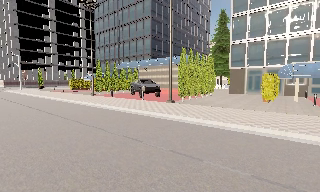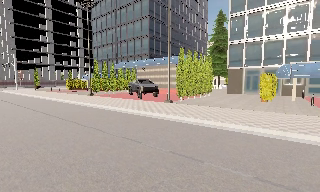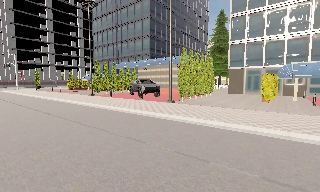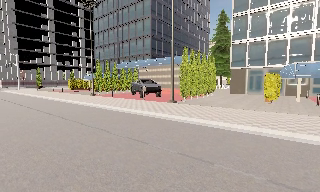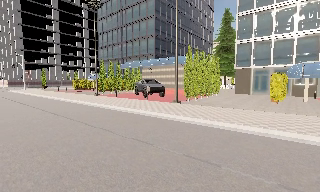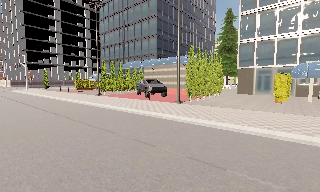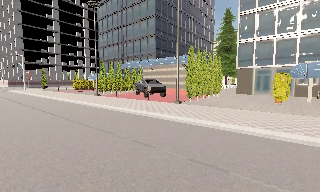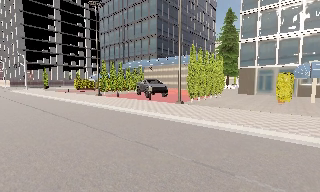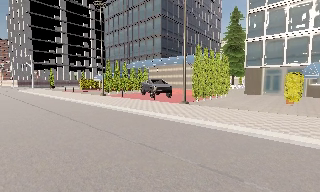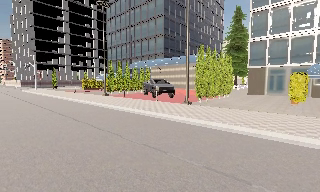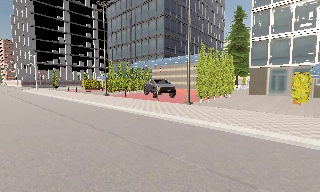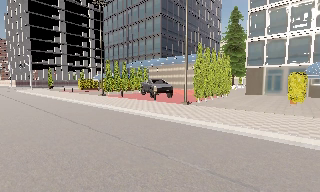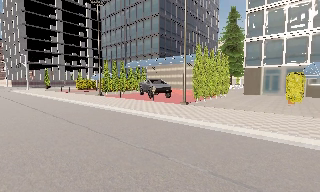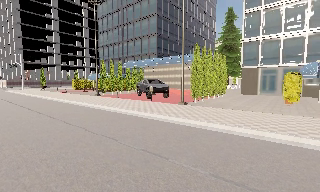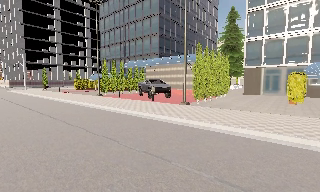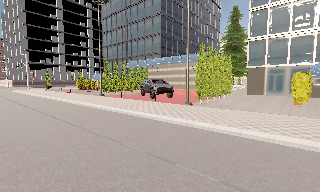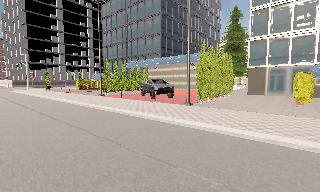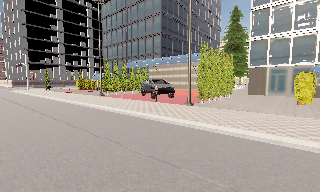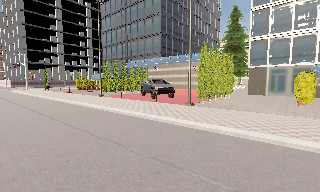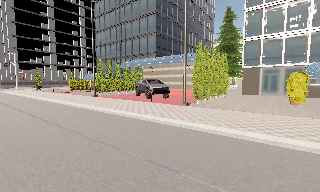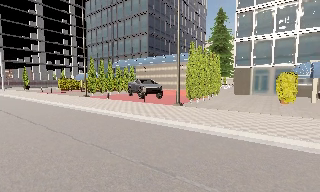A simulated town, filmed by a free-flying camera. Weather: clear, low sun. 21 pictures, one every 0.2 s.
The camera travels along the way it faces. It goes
forward.
0.0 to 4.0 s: The camera travels forward and to its left, about 2 m, so what stands in front looms larger.
The film runs forward here.
